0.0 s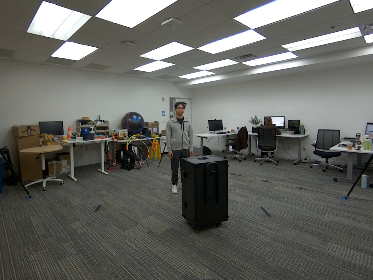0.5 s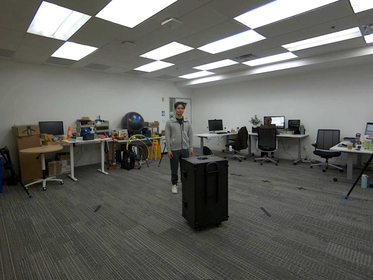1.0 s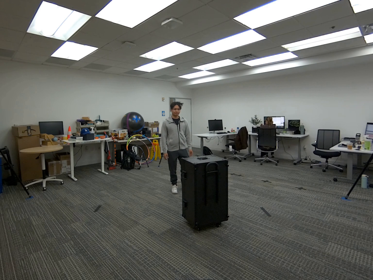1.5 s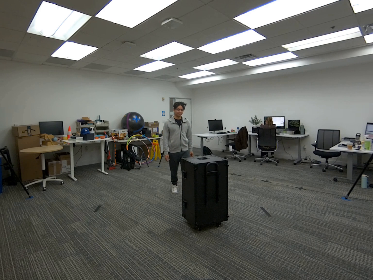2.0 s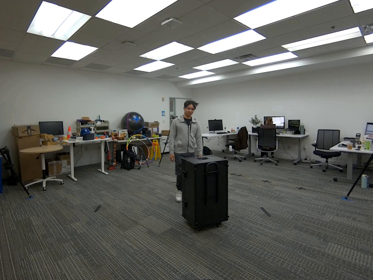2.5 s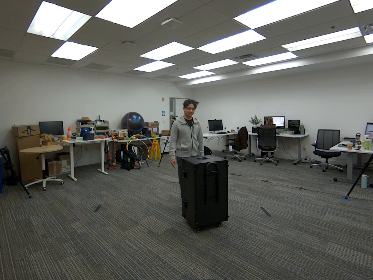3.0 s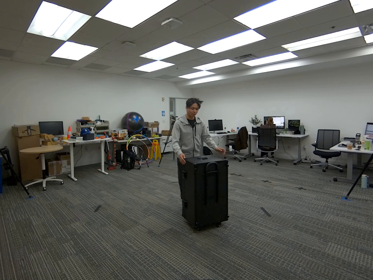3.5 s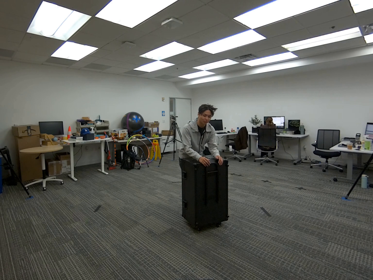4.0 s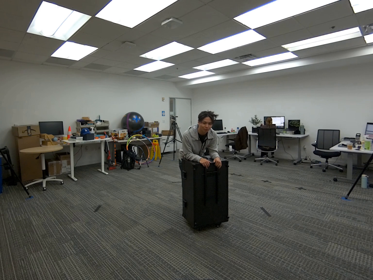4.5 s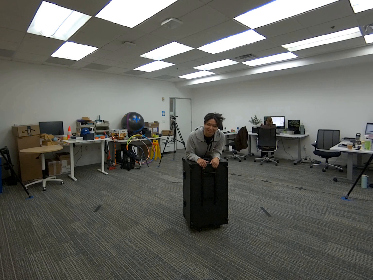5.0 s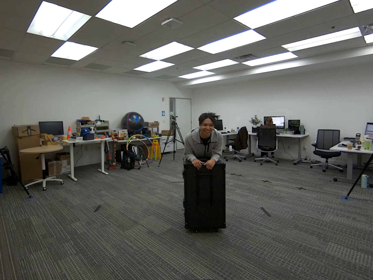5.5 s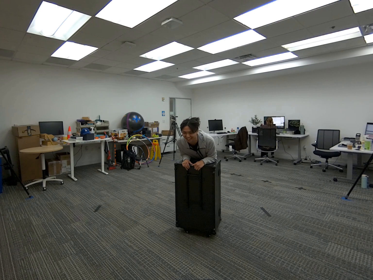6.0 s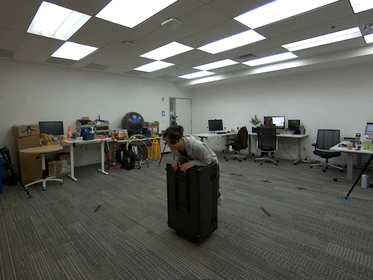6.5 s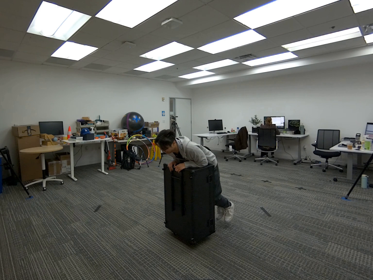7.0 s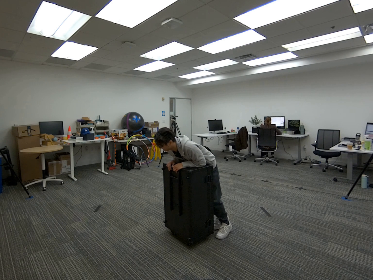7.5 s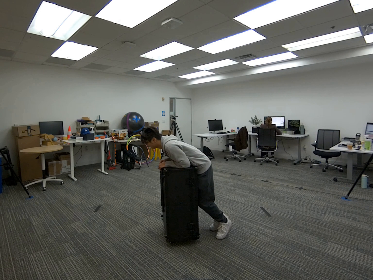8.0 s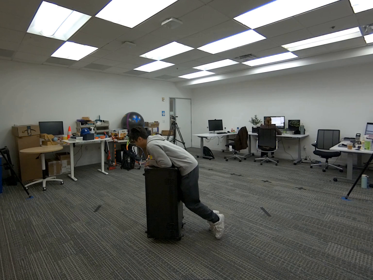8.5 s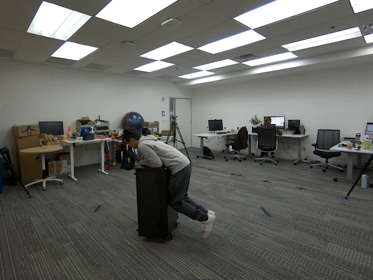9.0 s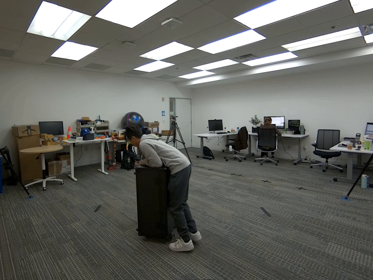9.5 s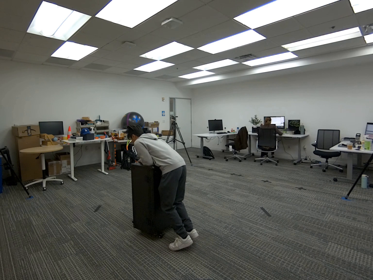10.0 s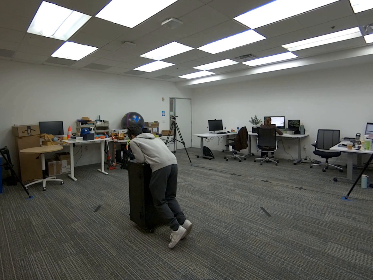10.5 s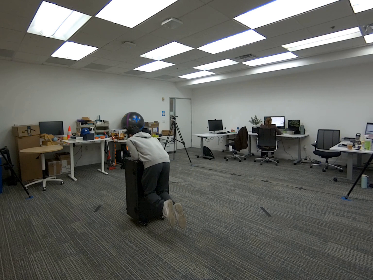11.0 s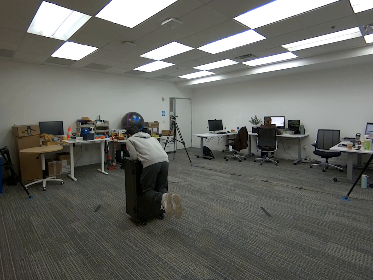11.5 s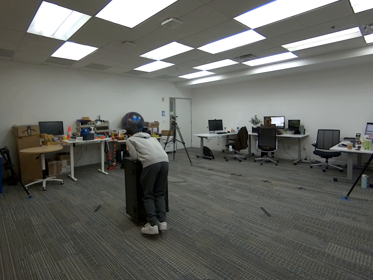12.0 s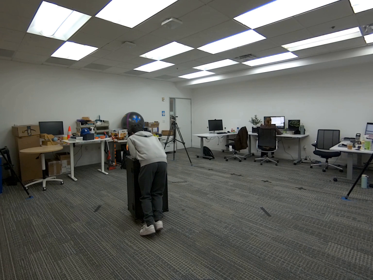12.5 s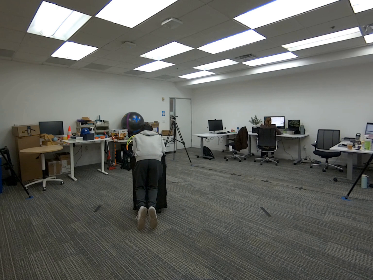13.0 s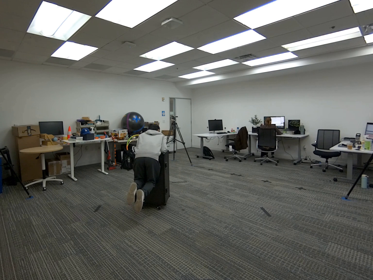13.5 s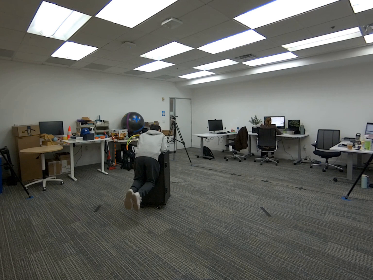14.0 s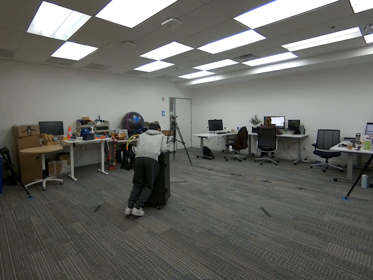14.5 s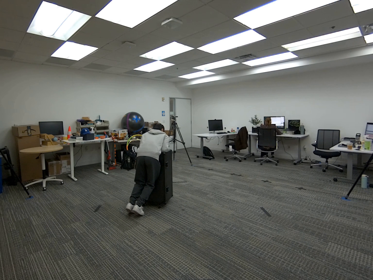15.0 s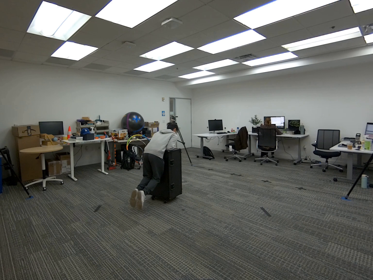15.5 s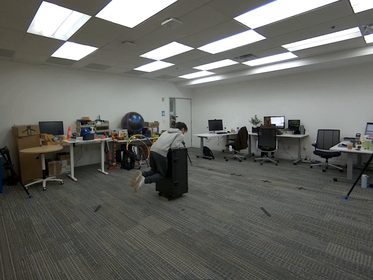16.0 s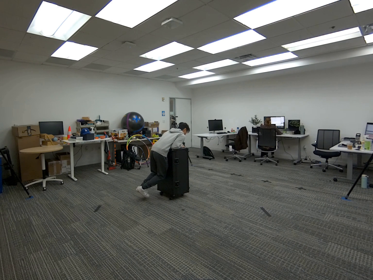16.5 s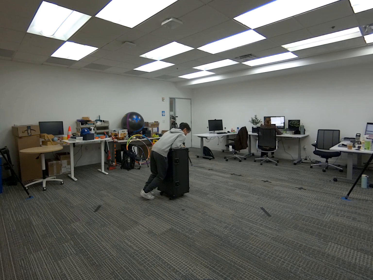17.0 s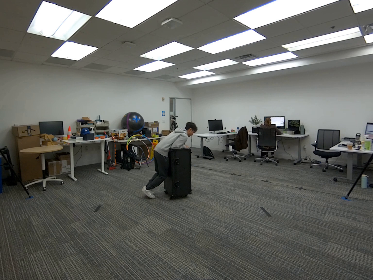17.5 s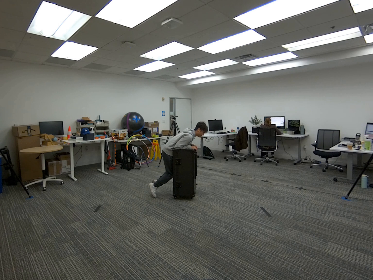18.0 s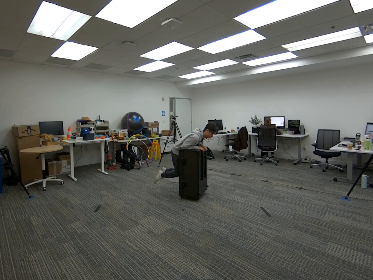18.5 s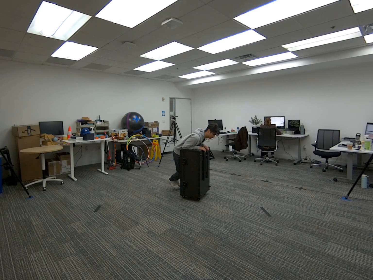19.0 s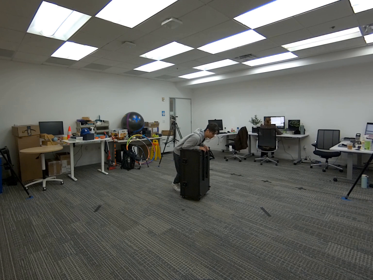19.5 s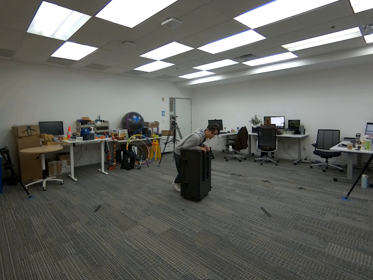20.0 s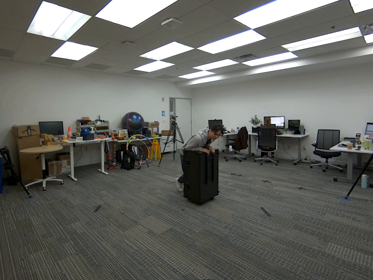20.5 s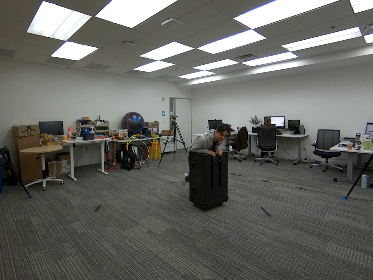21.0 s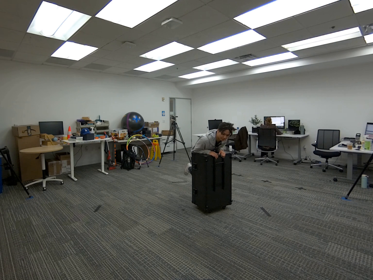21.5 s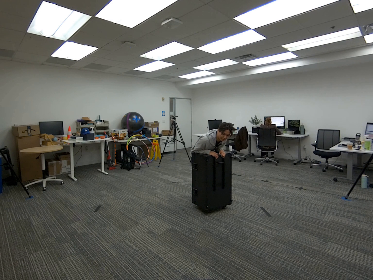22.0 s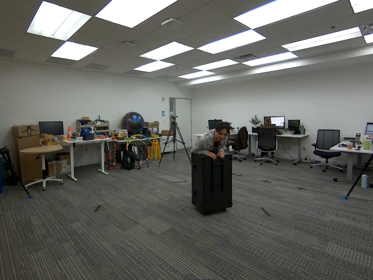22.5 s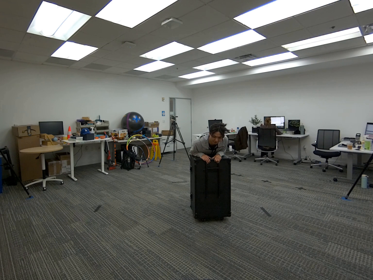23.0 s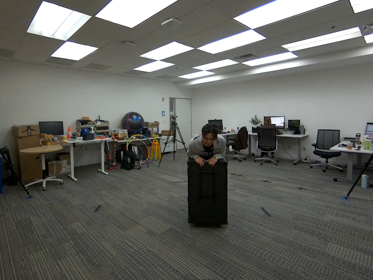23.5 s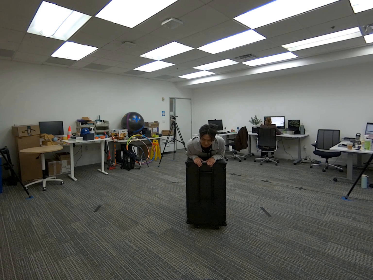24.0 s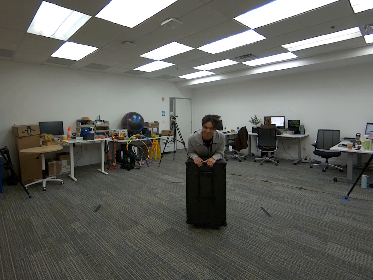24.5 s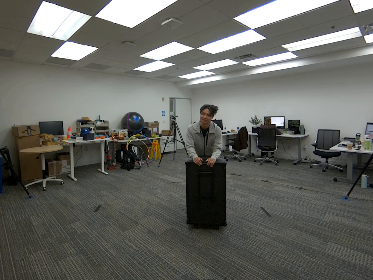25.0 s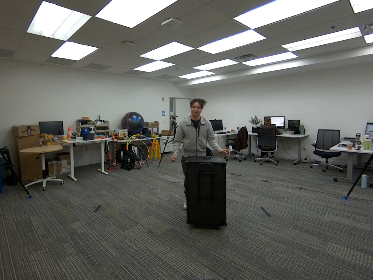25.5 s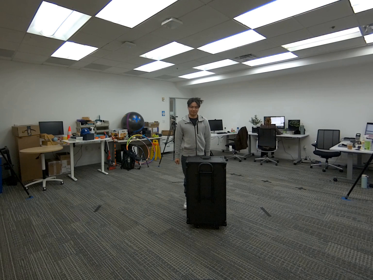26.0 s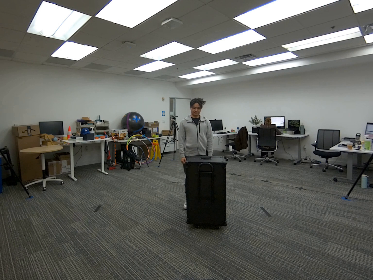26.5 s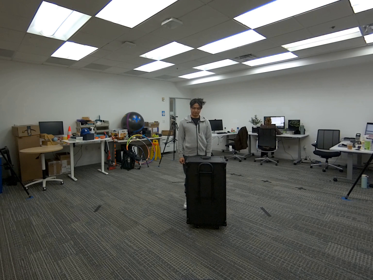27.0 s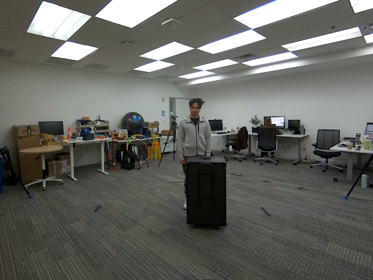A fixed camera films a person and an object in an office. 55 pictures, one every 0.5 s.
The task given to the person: Walk up to the box and place your hands and forearms on top to steady both yourself and the box. Then, using your feet, gently push your body forward. As the box begins to move, lift your feet off the ground and hold them in the air.
